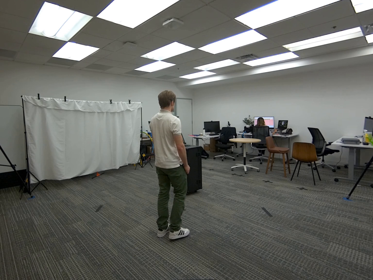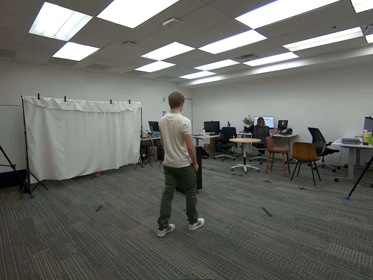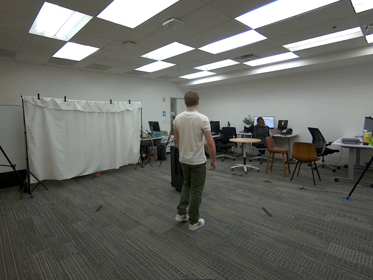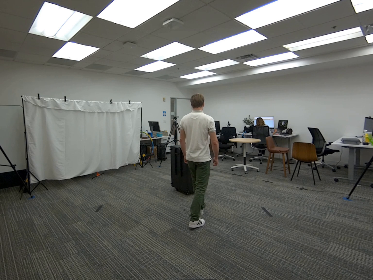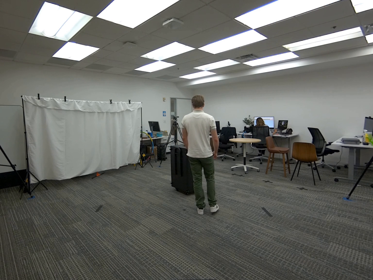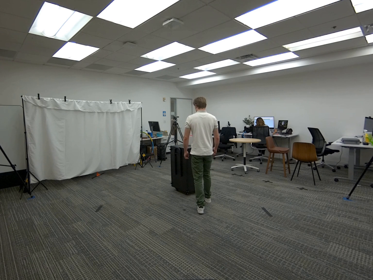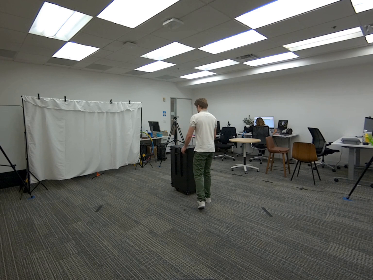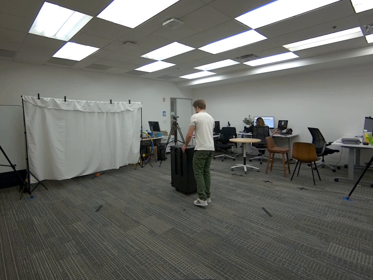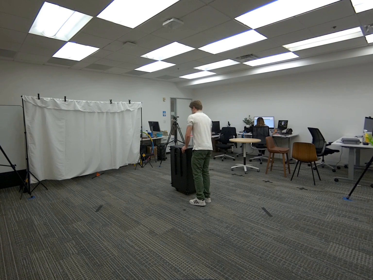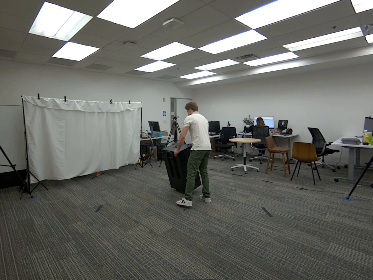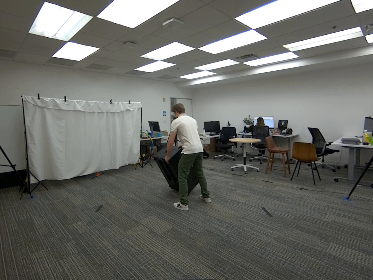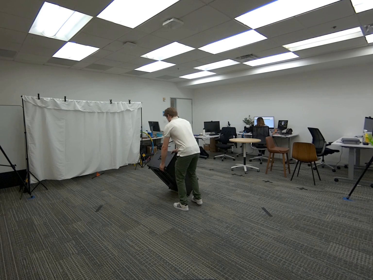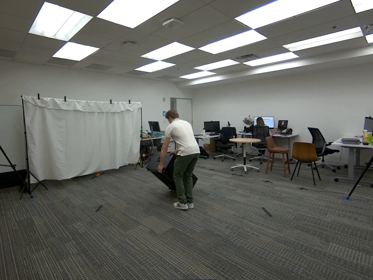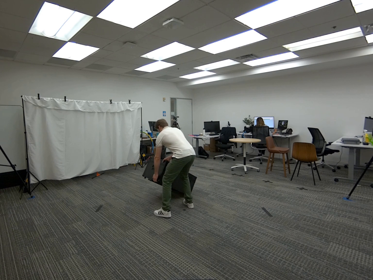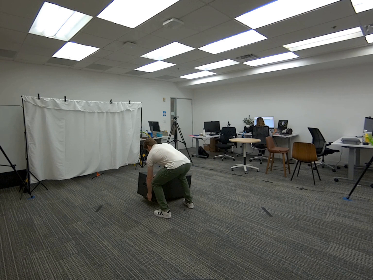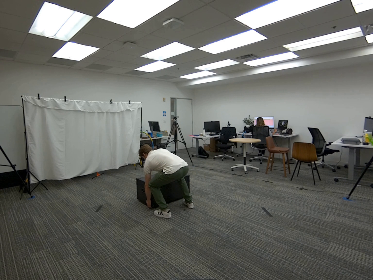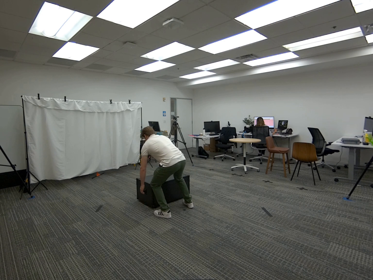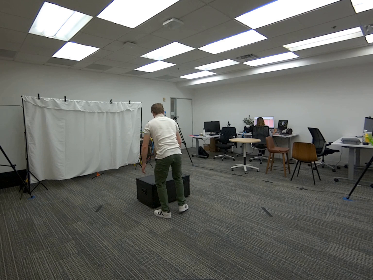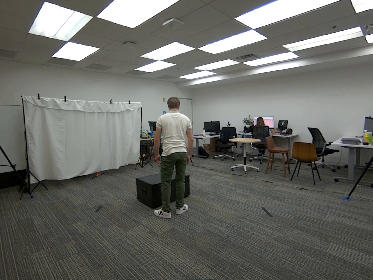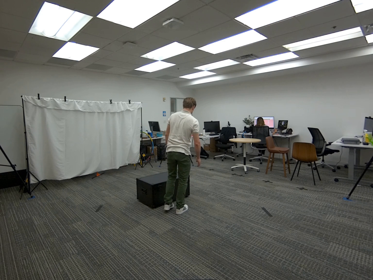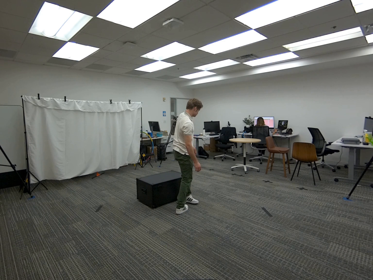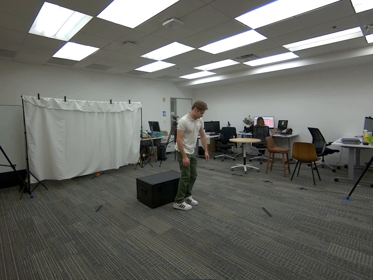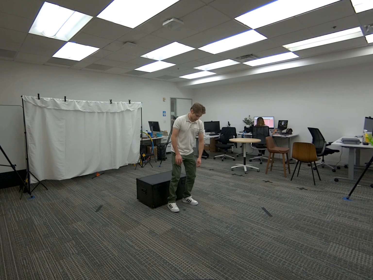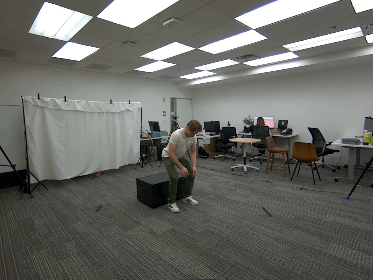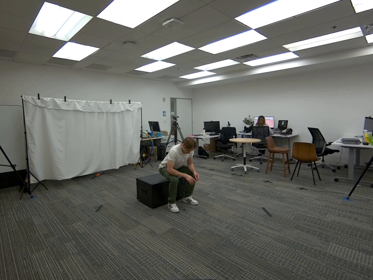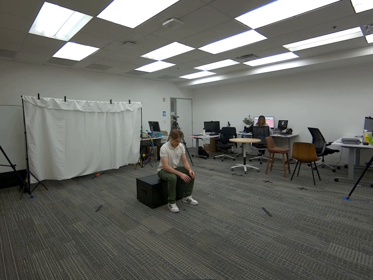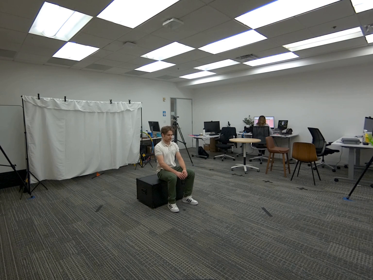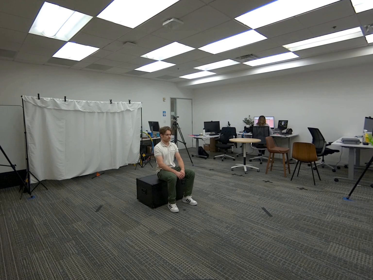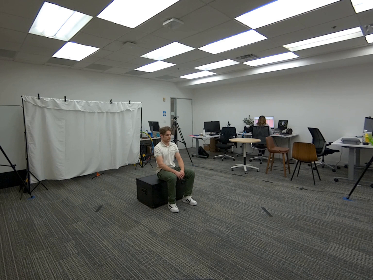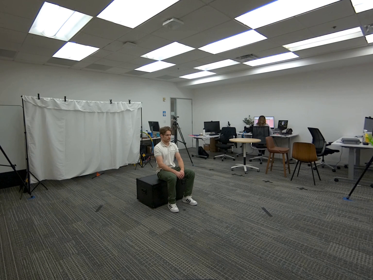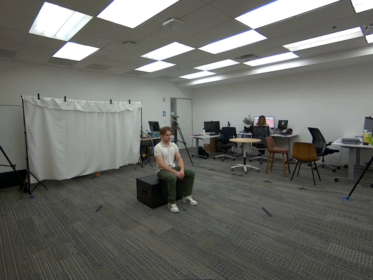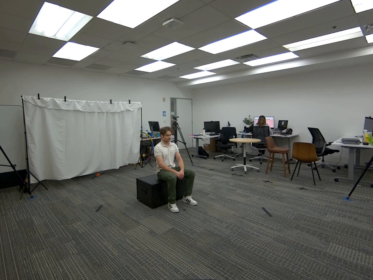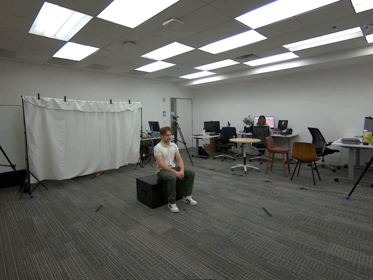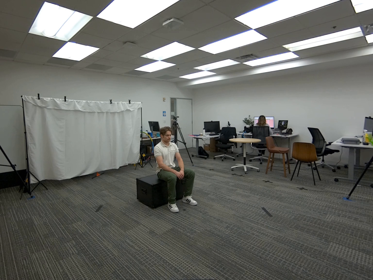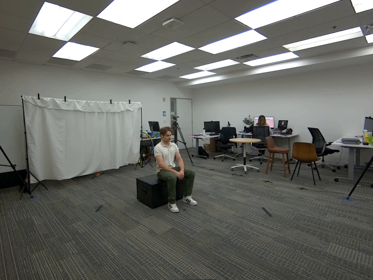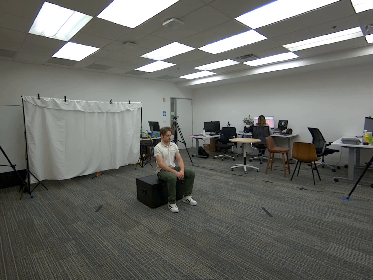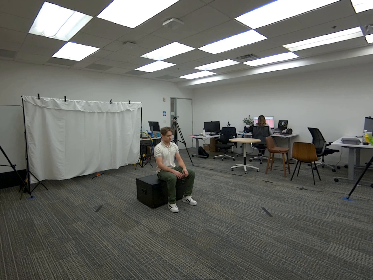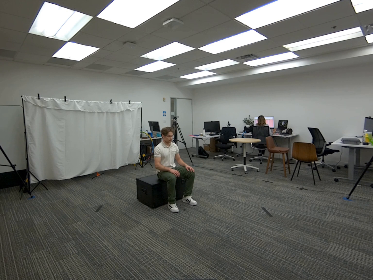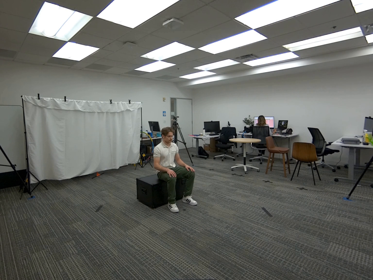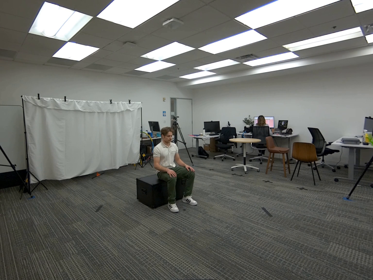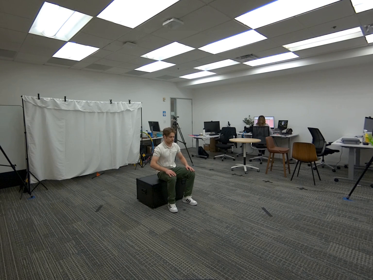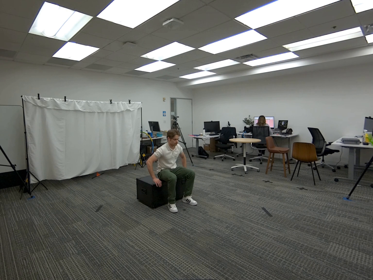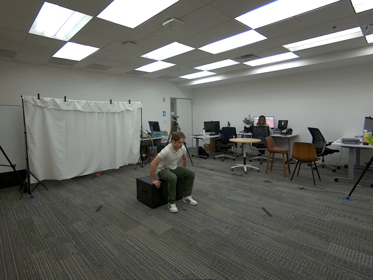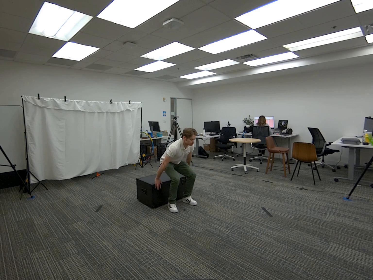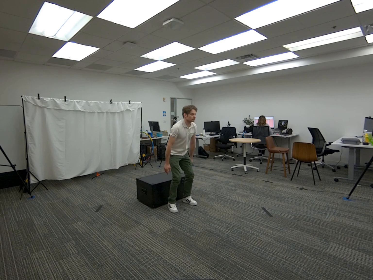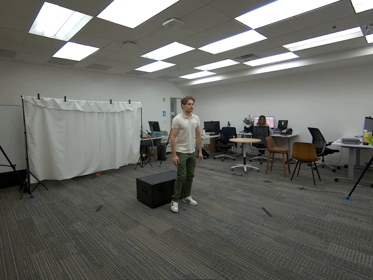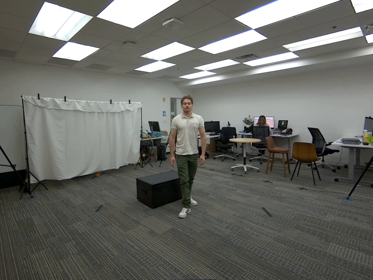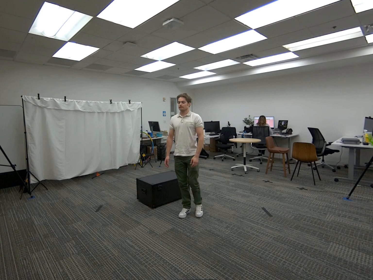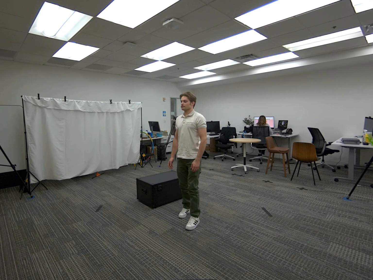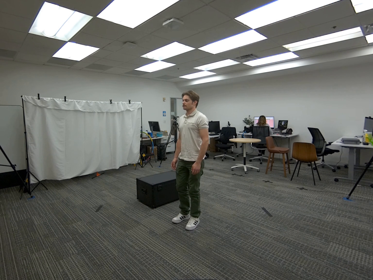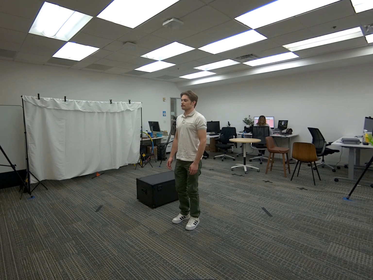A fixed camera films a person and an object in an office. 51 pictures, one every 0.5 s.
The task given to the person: Walk over to the big black box and place the box on its side and sit down. Stand up when complete.
